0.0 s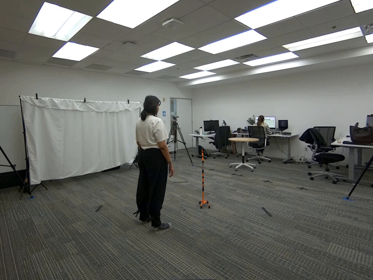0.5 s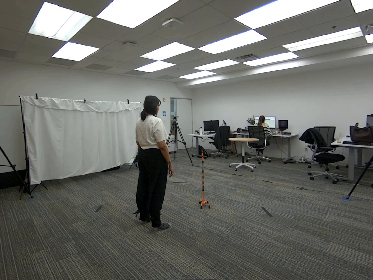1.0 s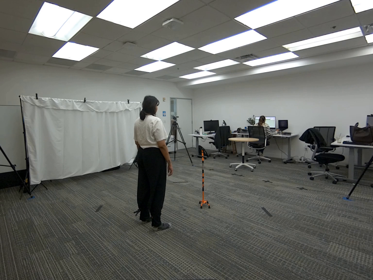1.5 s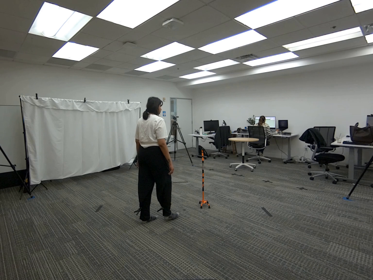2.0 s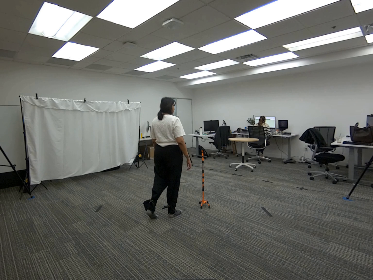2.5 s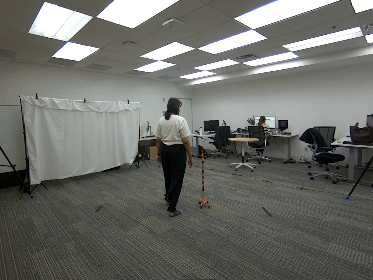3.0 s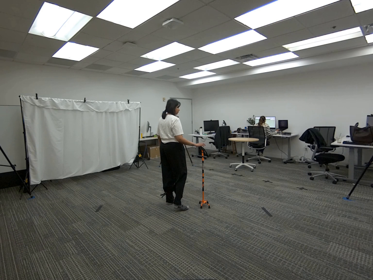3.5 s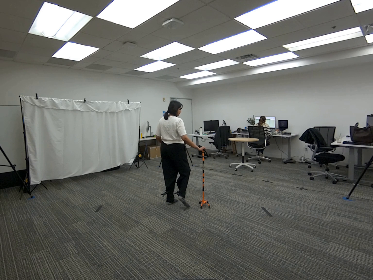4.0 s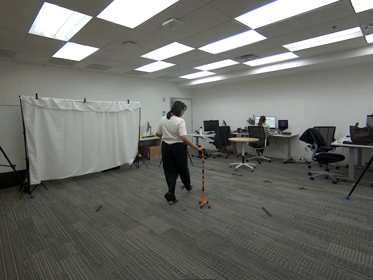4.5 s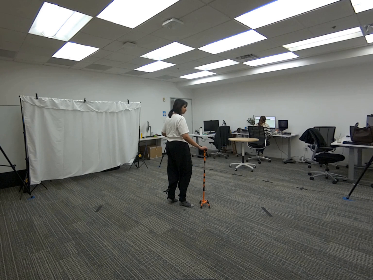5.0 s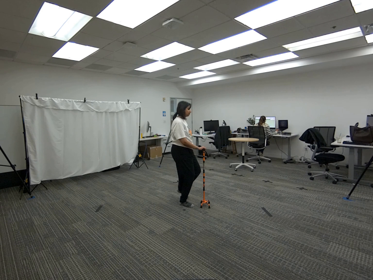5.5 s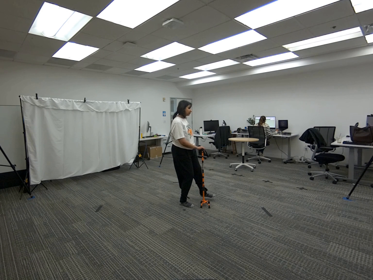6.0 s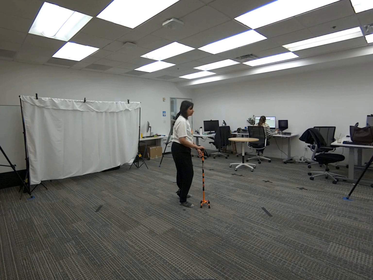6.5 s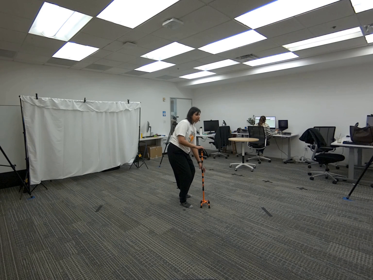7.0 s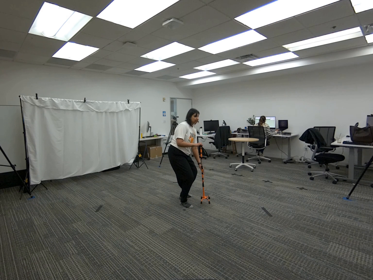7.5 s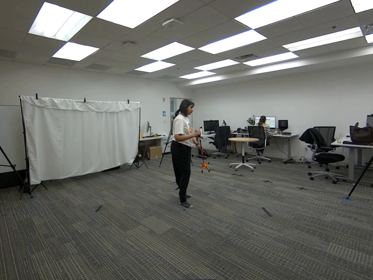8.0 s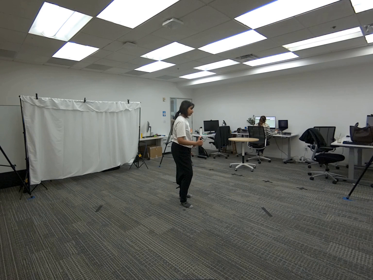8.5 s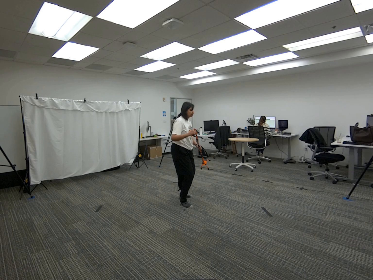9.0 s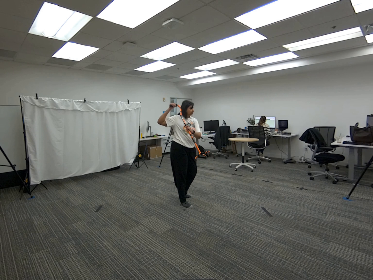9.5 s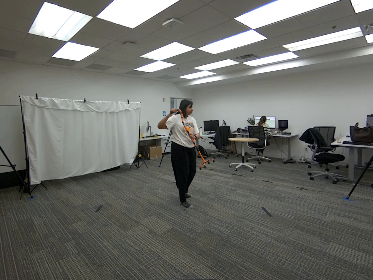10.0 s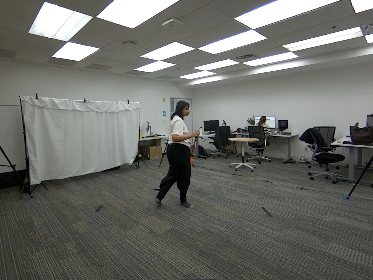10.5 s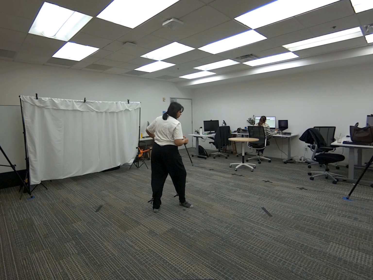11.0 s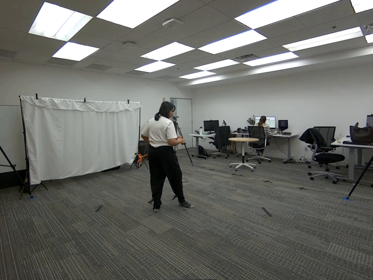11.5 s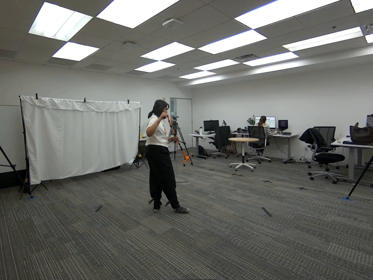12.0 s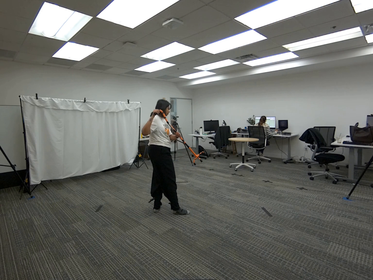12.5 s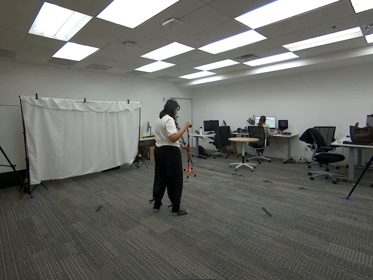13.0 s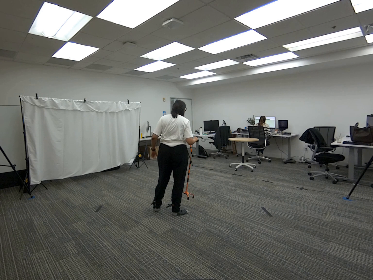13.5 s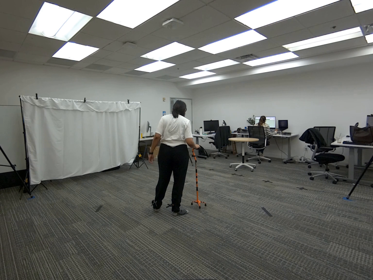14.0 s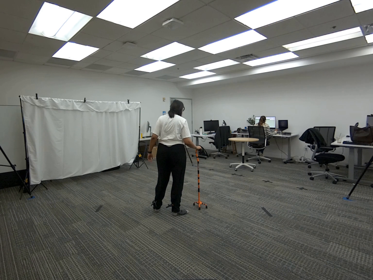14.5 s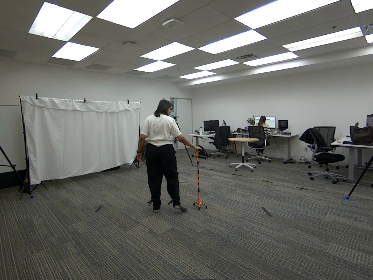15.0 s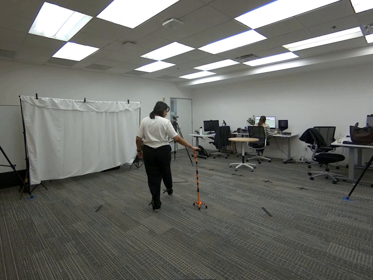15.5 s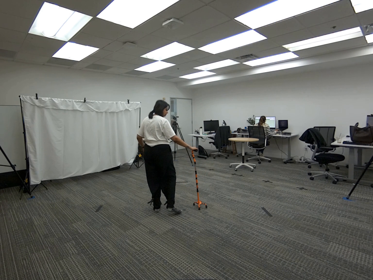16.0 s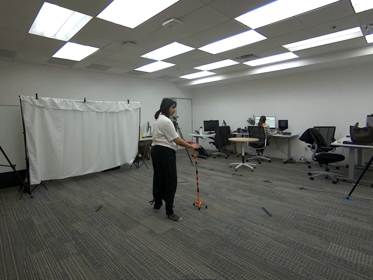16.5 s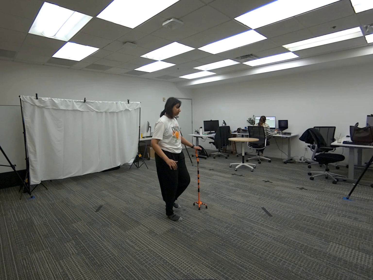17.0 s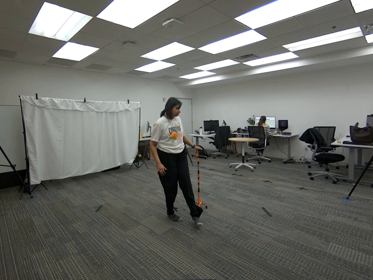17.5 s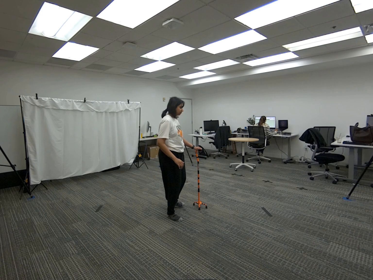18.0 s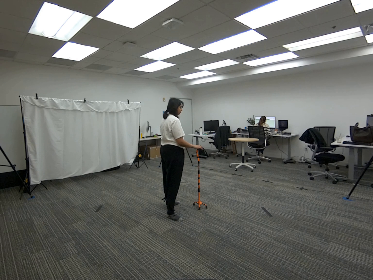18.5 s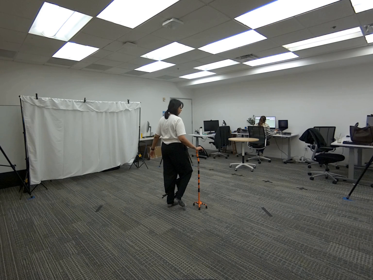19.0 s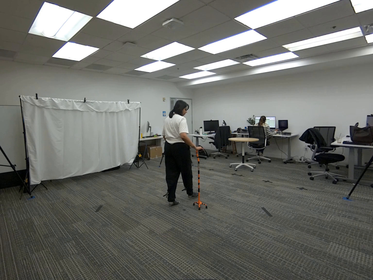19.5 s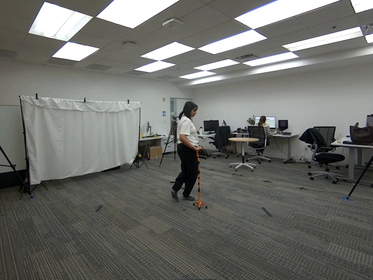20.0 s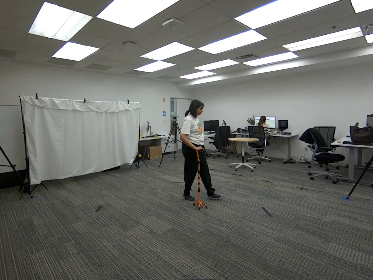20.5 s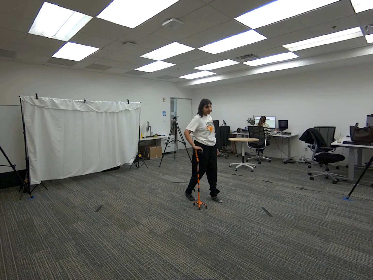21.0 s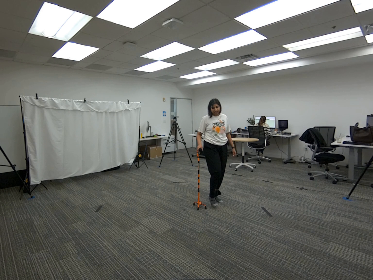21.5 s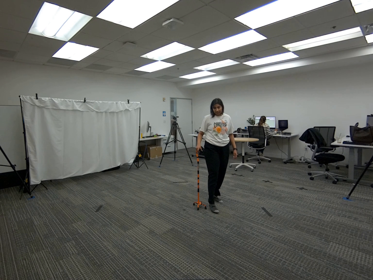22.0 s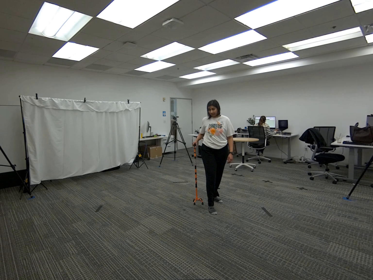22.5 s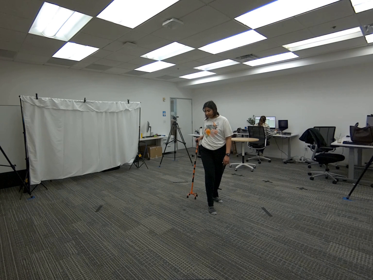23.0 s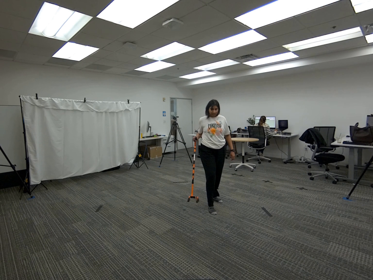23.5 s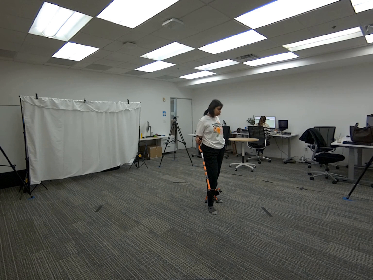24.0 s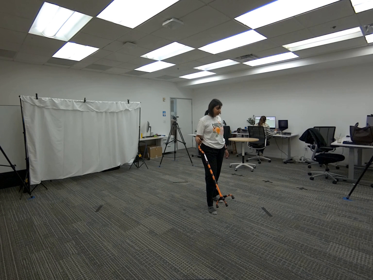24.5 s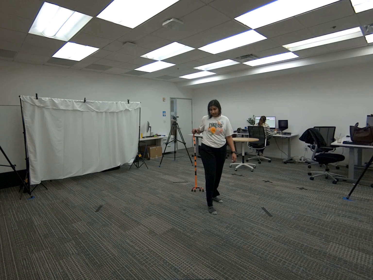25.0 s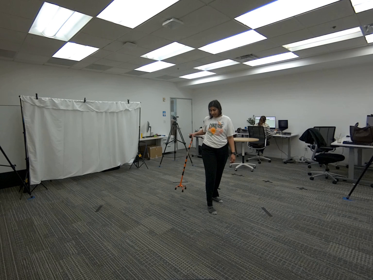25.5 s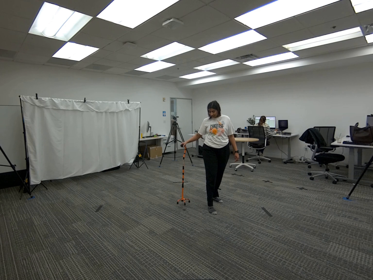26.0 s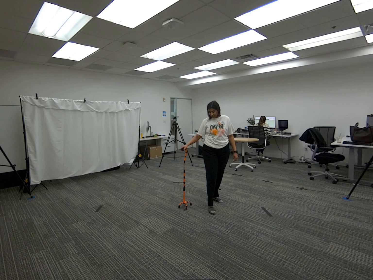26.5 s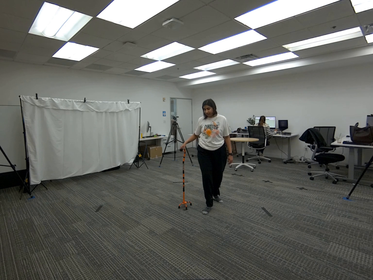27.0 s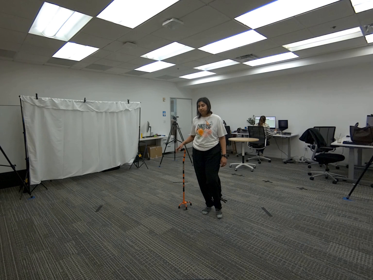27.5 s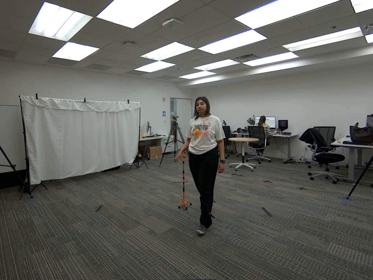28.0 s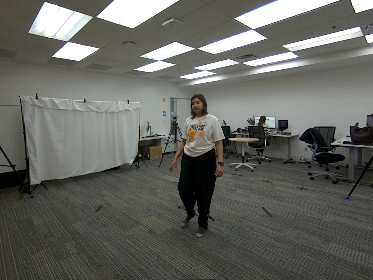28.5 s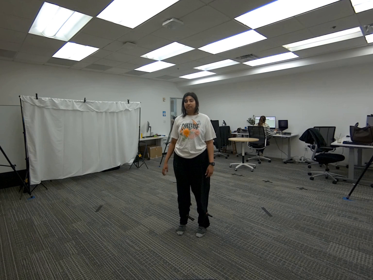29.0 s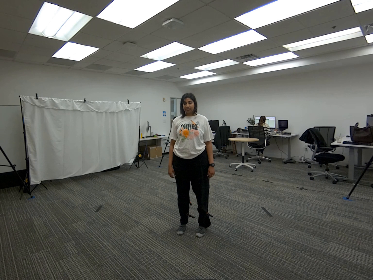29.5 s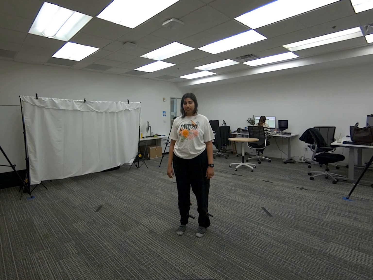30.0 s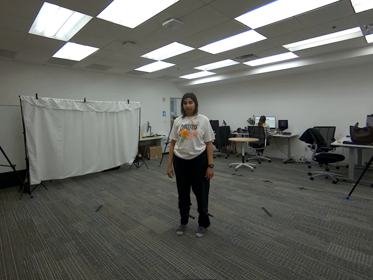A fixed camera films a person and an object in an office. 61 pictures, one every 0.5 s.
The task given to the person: Walk over to the cane and hold the cane as you proceed to dance holding the cane in your hand or hands within the bounding area. Place the cane on the floor when complete.
